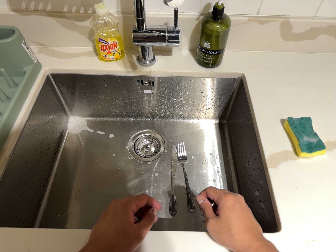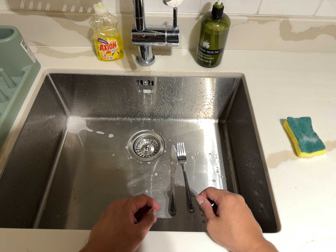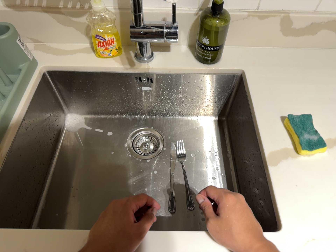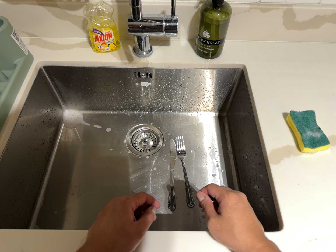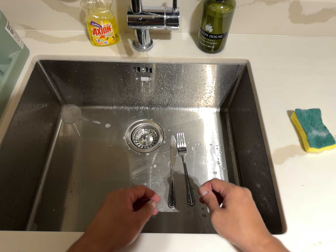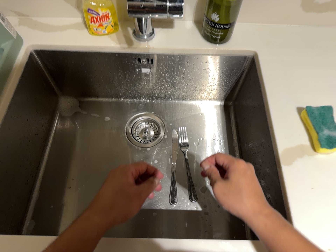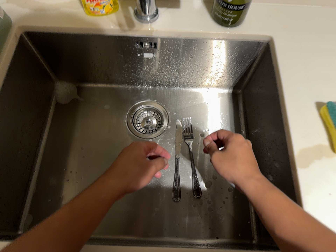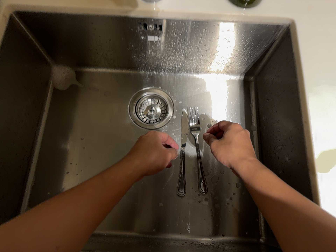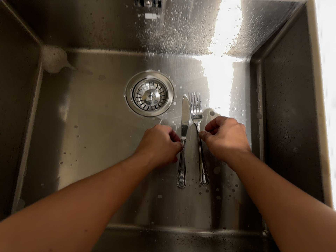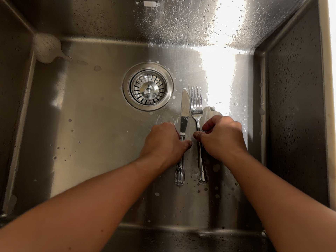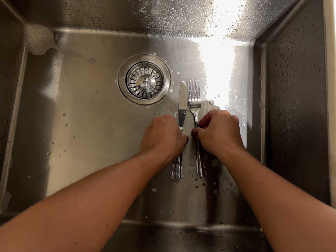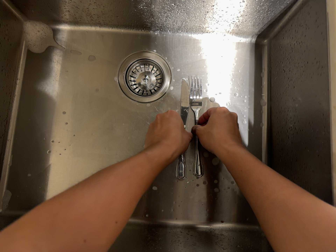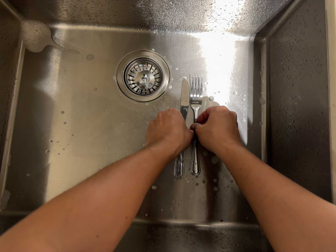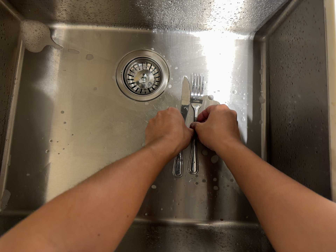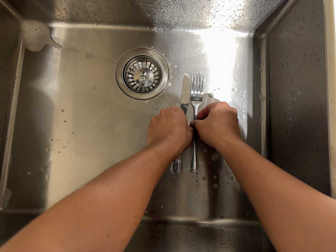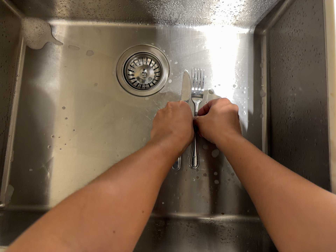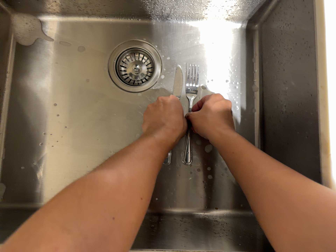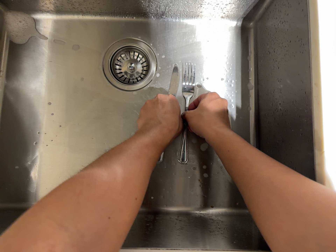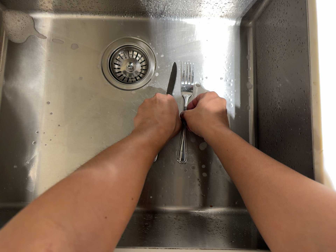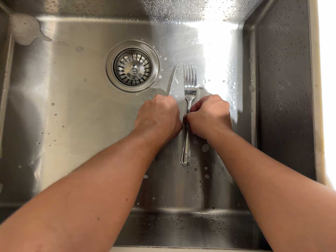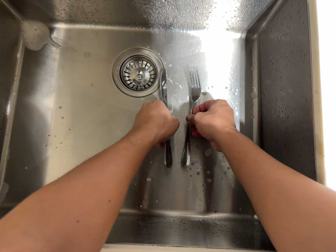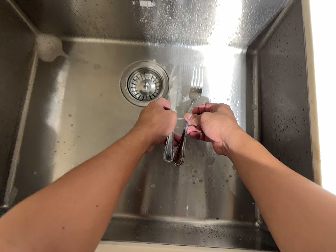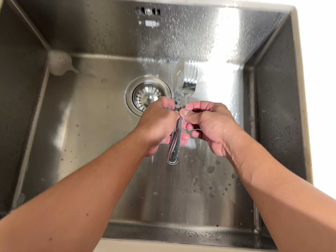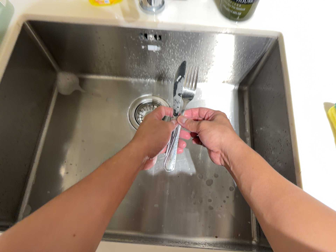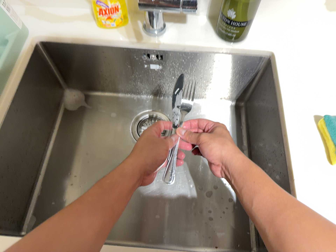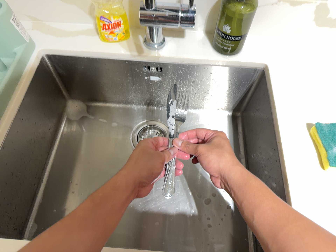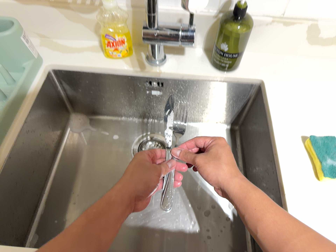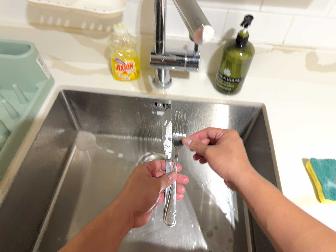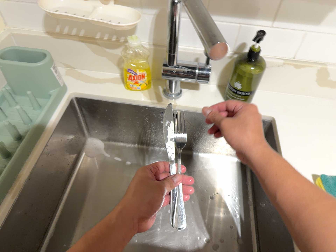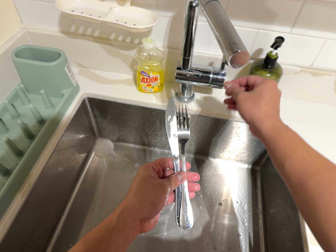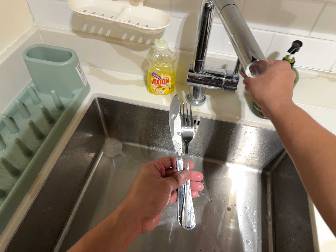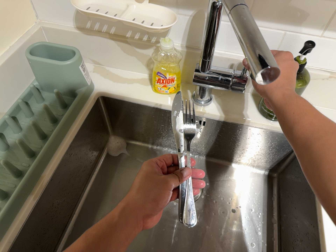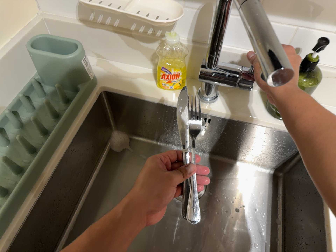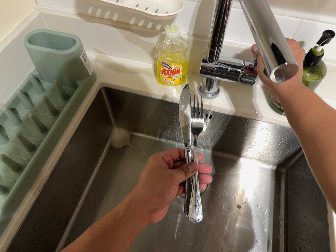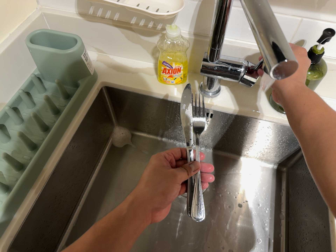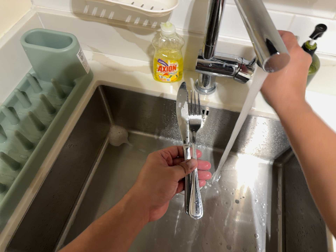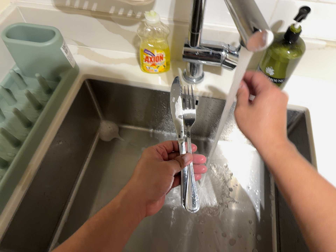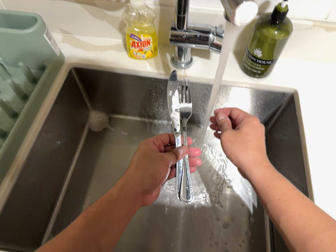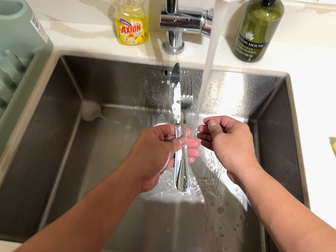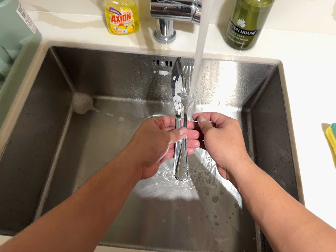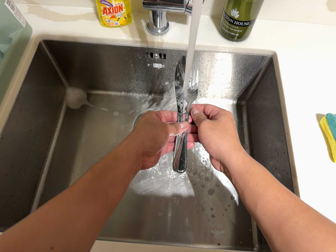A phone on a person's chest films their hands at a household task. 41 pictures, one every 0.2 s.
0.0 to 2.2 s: The camera travels forward and toward the top of its view, about 28 cm, so what stands in front looms larger. Its aim tips toward the bottom of its view by about 30 degrees.
2.2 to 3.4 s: The camera shifts only a little, or ends up much as it began.
3.4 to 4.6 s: The camera travels backward and toward the bottom of its view, about 12 cm, so what stands in front gets smaller. Its aim tips toward the top of its view by about 15 degrees, and the scene shifts downward.
4.6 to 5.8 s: The camera travels backward, about 10 cm, so what stands in front gets smaller. Its aim tips toward the top of its view by about 15 degrees, and the scene shifts downward.
5.8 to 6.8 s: The camera shifts only a little, or ends up much as it began.
6.8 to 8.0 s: The camera travels toward the bottom of its view, about 6 cm, so close, fixed things drift upward. It rolls about its line of sight by about 10 degrees, and the scene rotates counterclockwise.
The film runs forward here.
